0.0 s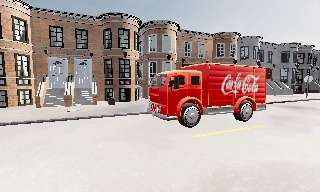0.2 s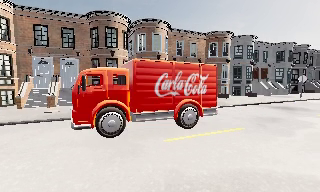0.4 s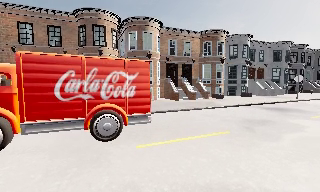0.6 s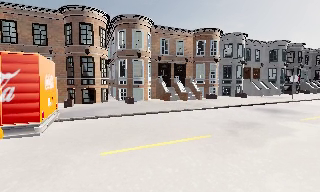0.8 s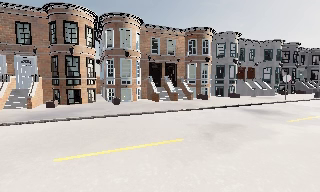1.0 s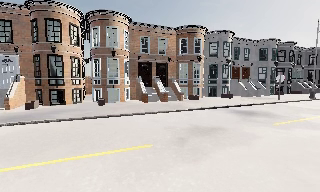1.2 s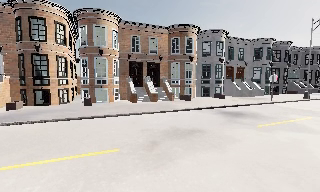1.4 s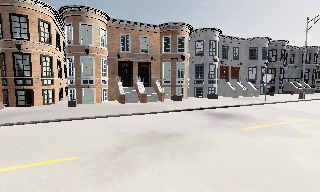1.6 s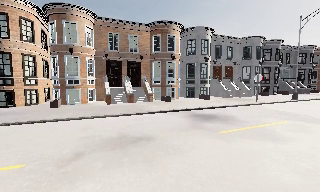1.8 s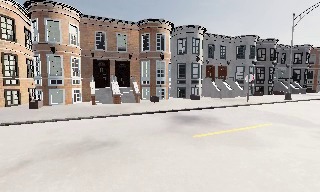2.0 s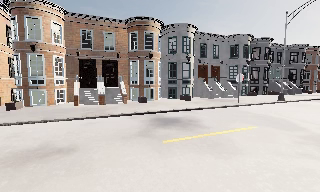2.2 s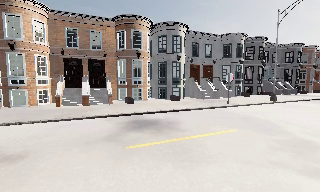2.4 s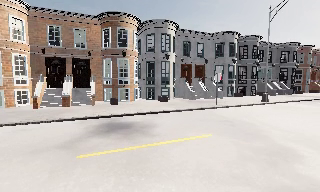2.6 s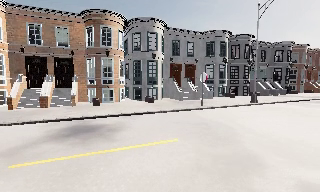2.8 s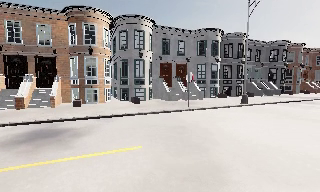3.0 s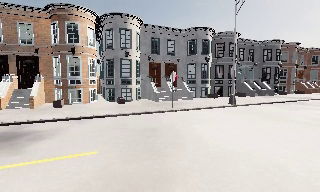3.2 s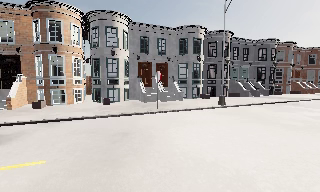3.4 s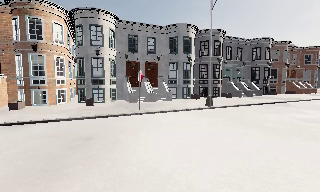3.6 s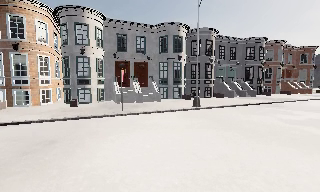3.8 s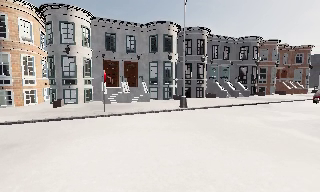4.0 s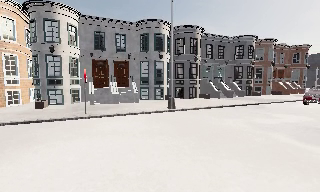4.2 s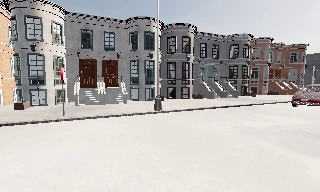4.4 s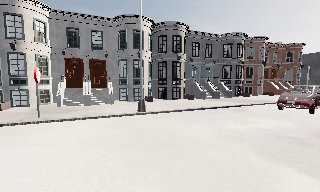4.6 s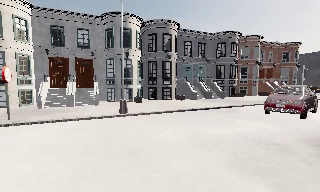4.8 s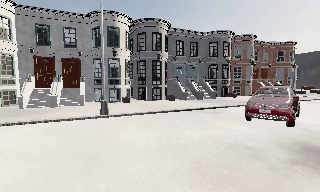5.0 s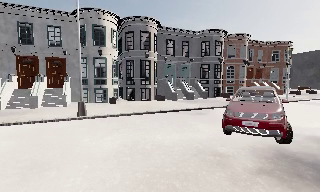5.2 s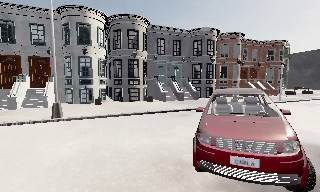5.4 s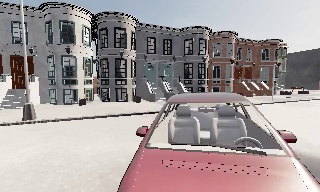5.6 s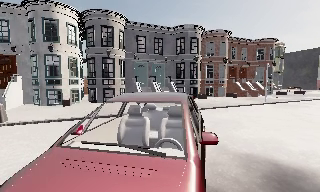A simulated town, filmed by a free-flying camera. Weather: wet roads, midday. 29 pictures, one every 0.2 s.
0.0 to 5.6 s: The camera travels to its right and forward, about 30 m, so close, fixed things drift to the left.
The film runs forward here.
